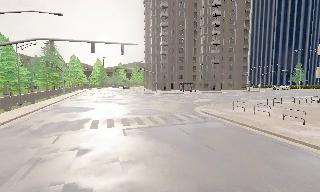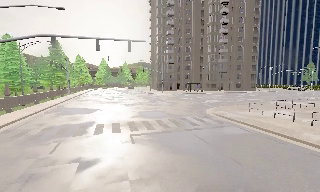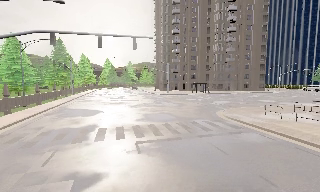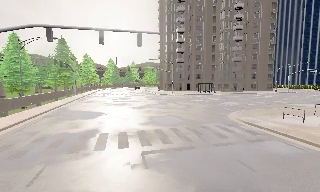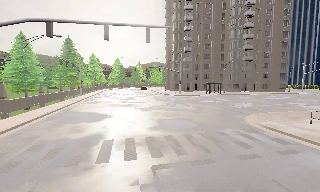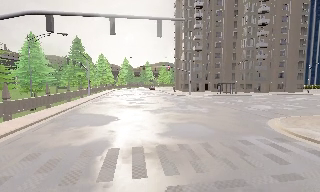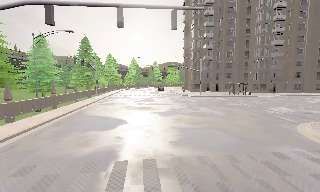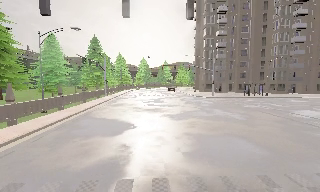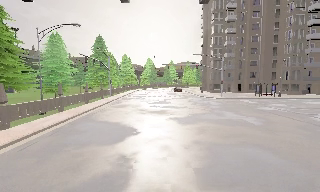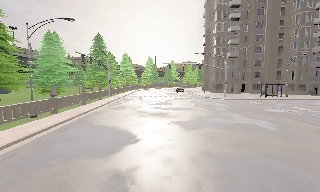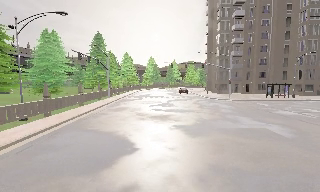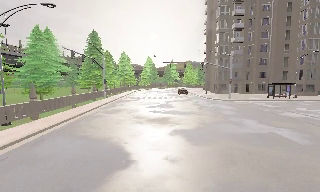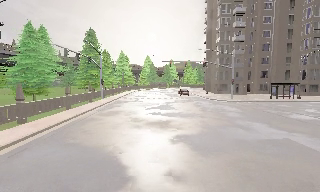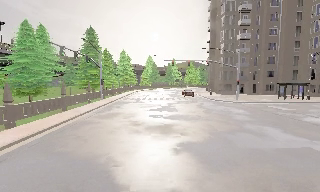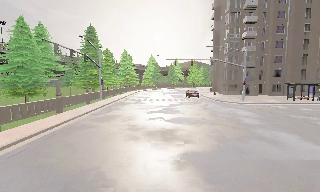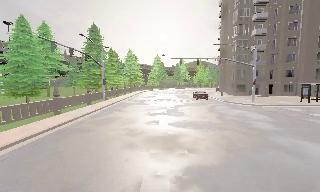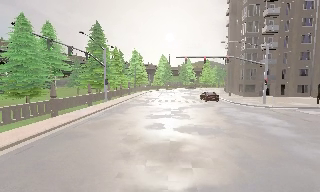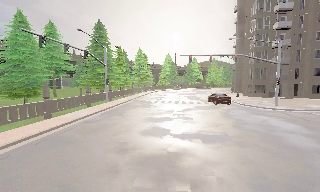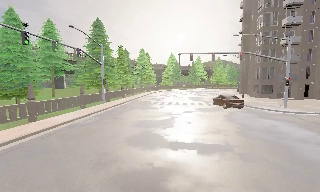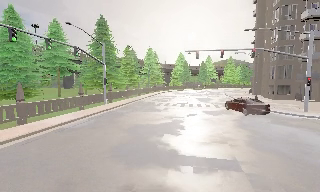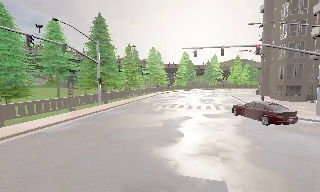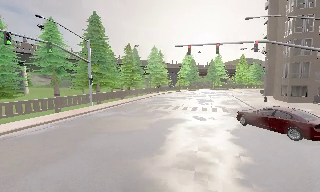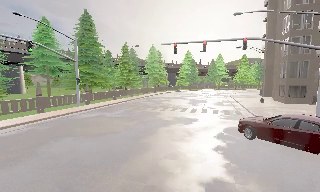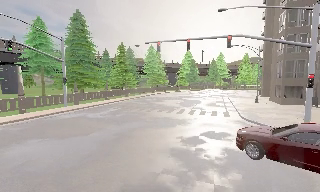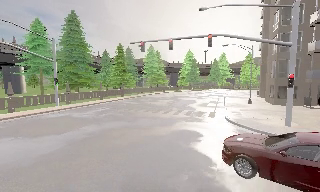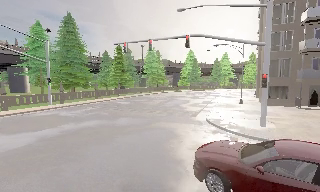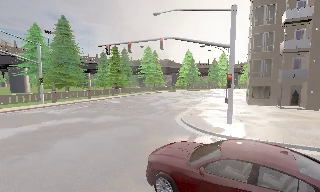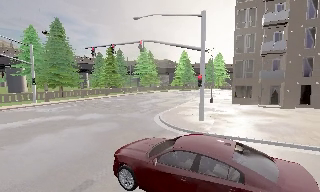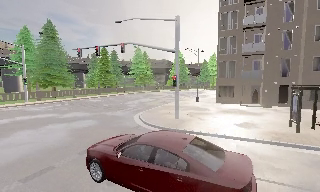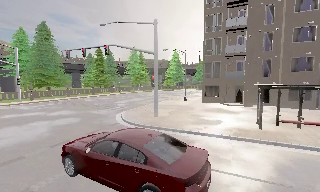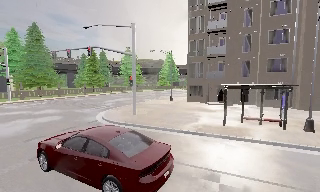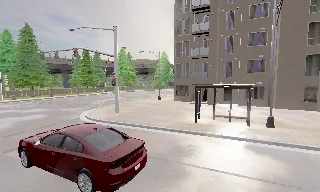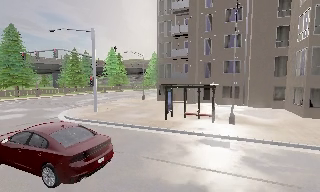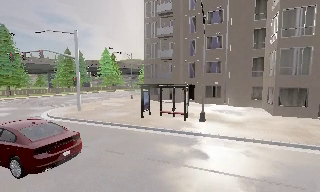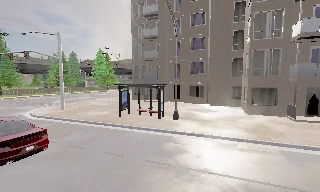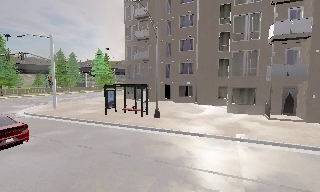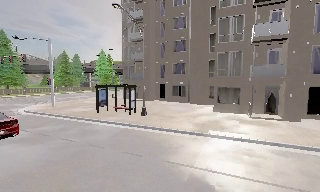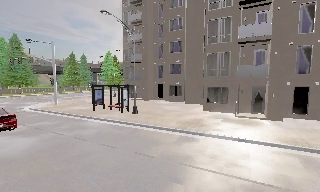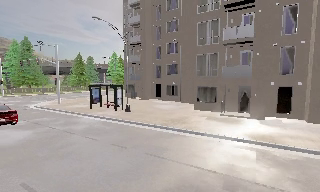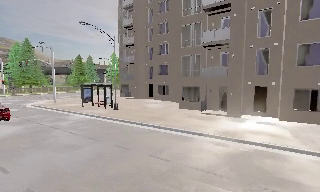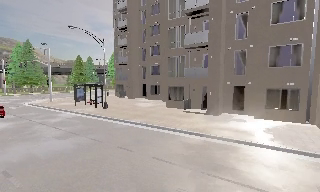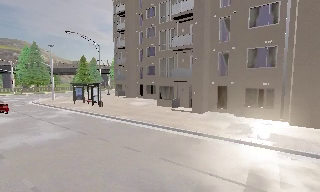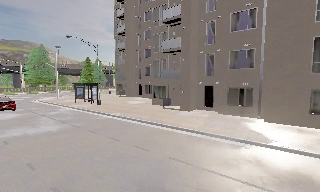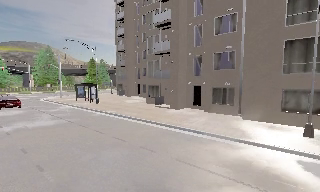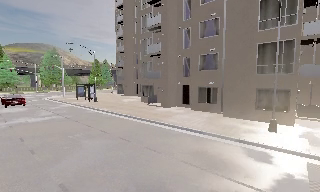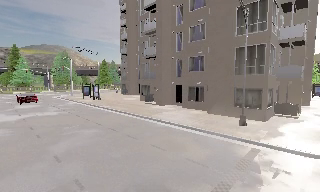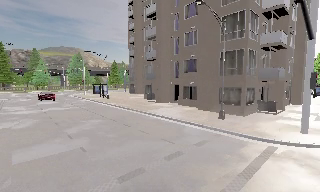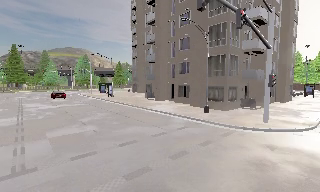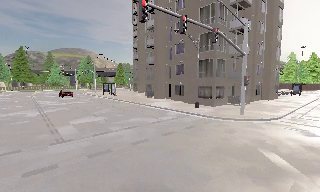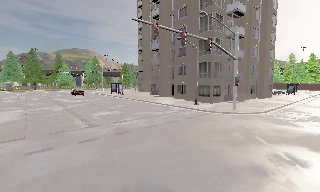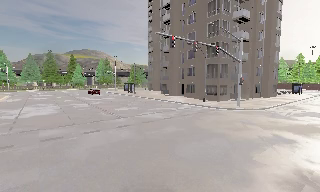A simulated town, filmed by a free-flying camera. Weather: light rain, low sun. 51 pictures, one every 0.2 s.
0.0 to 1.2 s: The camera pans to its left, which is counterclockwise from overhead, by about 10 degrees. It travels forward, about 7 m, so what stands in front looms larger.
1.2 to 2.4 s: The camera travels forward, about 7 m, so what stands in front looms larger.
2.4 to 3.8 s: The camera pans to its left, which is counterclockwise from overhead, by about 15 degrees. It travels forward, about 9 m, so what stands in front looms larger.
3.8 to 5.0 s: The camera pans to its left, which is counterclockwise from overhead, by about 10 degrees. It travels to its right, about 11 m, so close, fixed things drift to the left.
5.0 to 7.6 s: The camera travels to its right and backward, about 25 m, so close, fixed things drift to the left.
7.6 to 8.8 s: The camera pans to its left, which is counterclockwise from overhead, by about 10 degrees. It travels to its right and backward, about 11 m, so close, fixed things drift to the left.
8.8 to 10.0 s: The camera pans to its left, which is counterclockwise from overhead, by about 10 degrees. It travels backward, about 15 m, so what stands in front gets smaller.
The film runs backward here.
